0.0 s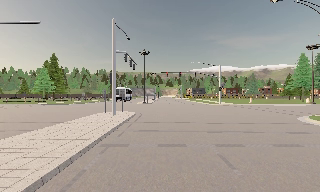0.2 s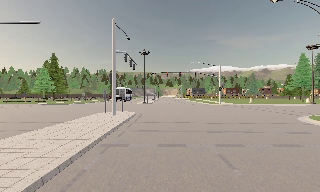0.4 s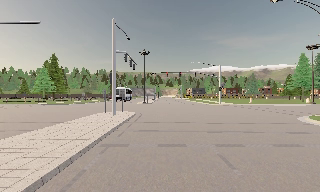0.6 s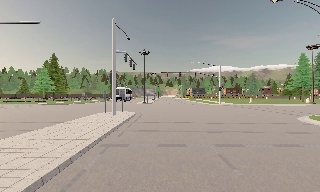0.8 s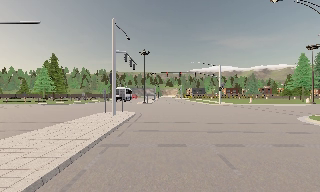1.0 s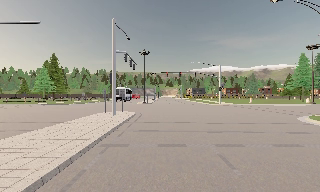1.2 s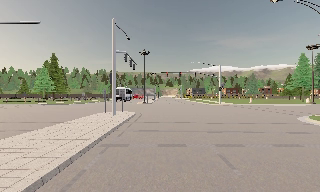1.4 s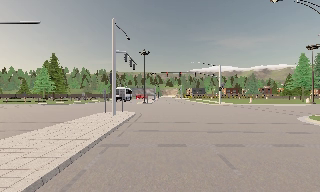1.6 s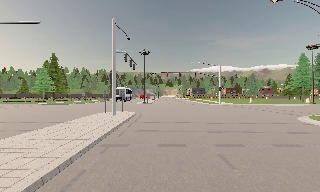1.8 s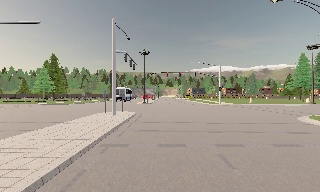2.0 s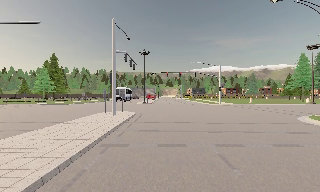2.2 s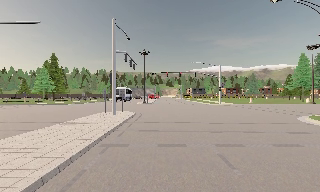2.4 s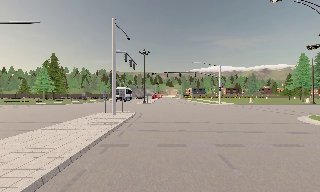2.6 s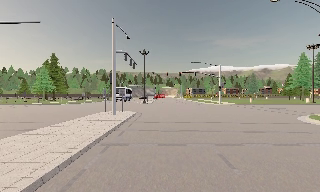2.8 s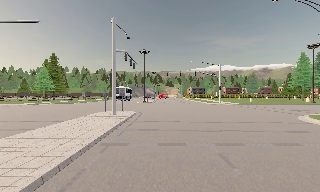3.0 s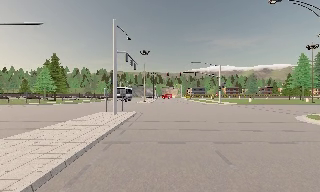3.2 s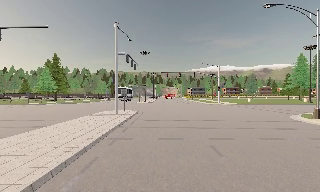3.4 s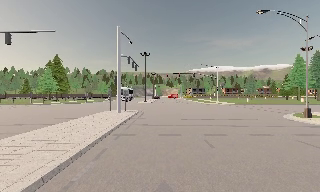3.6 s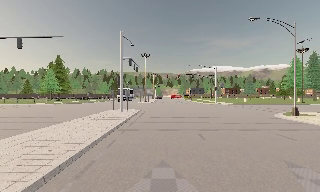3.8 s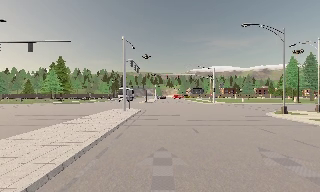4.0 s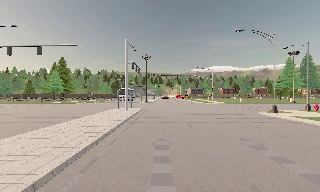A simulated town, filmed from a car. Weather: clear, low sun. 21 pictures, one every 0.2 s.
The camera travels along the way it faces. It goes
backward.
0.0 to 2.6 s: The camera keeps its place and its aim.
2.6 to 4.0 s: The camera travels backward, about 5 m, so what stands in front gets smaller. It gains speed.
The film runs backward here.
